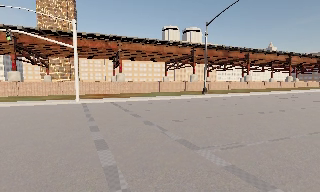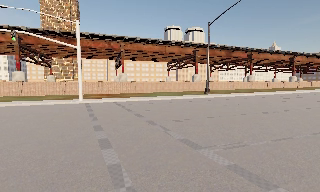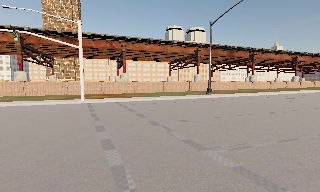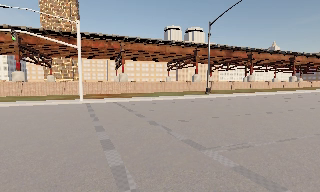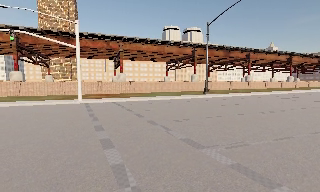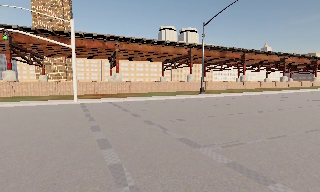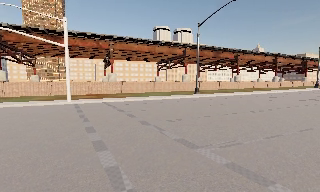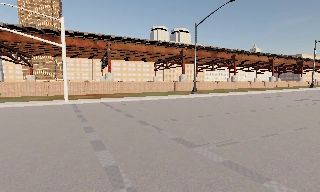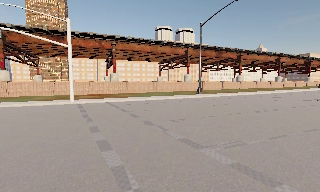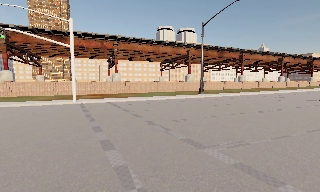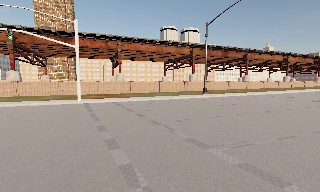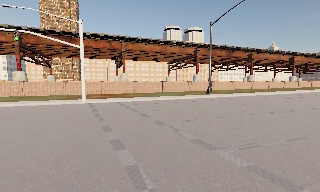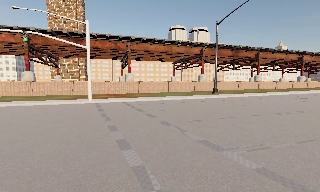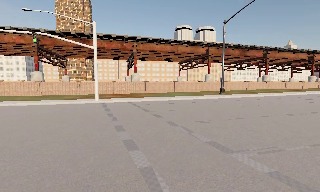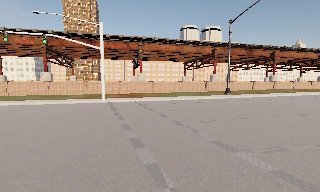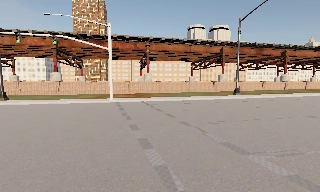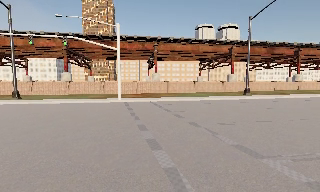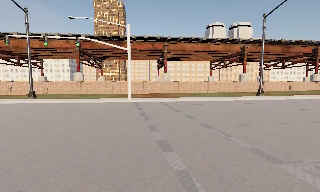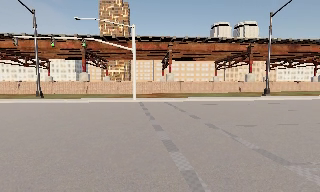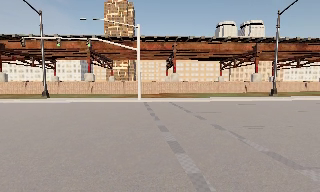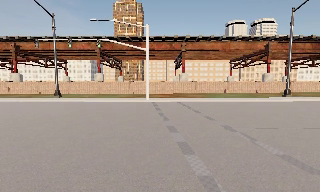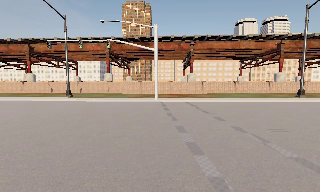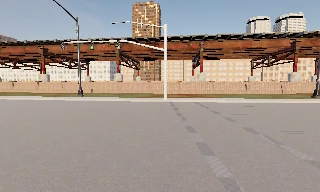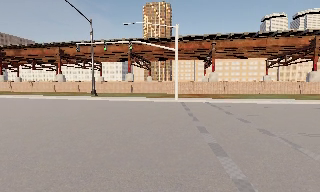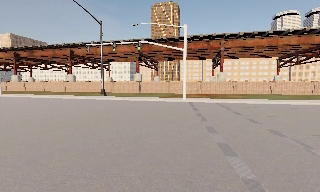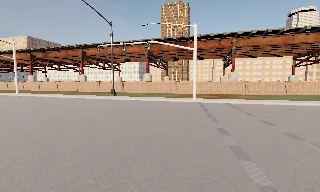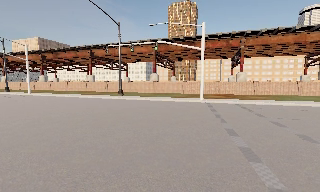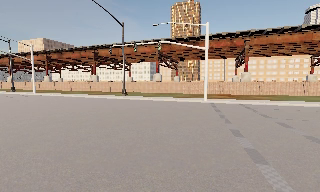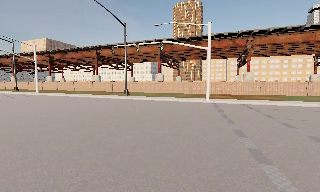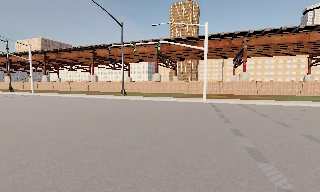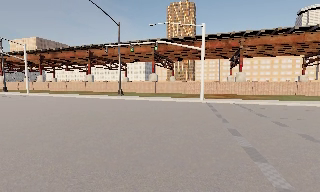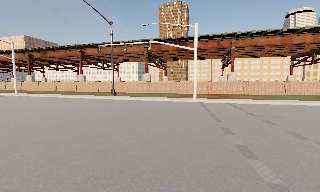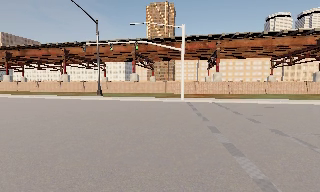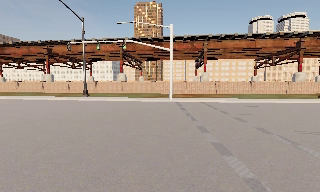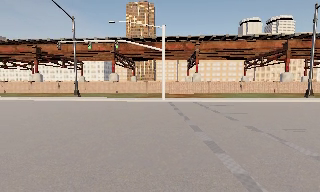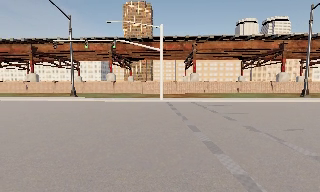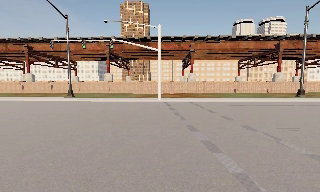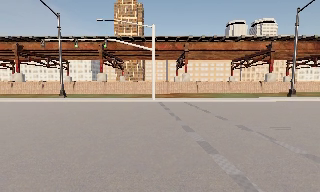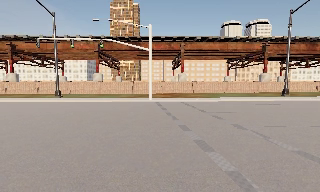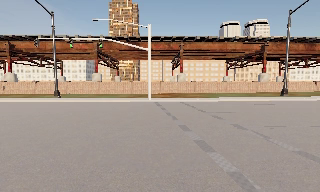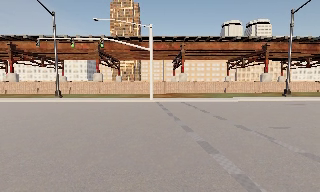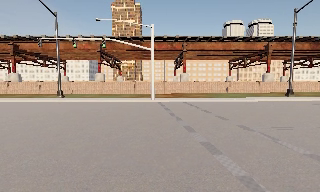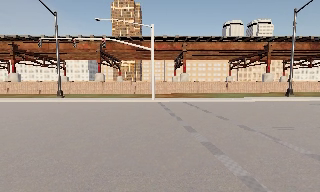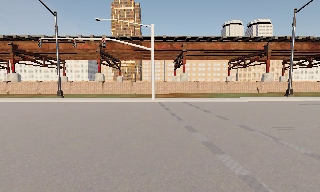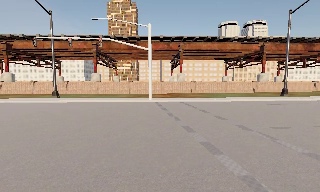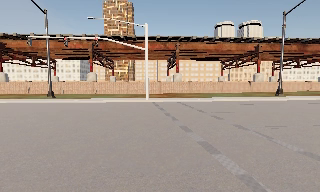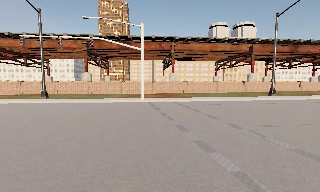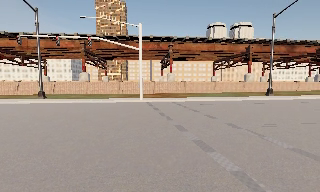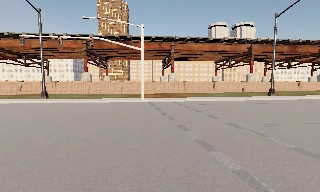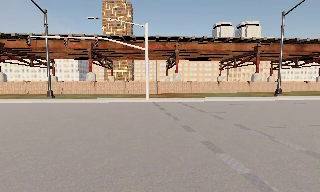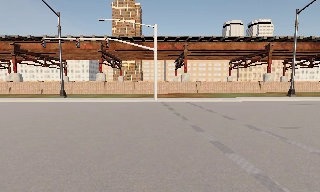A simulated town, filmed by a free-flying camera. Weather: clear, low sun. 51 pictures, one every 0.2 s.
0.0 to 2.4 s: The camera travels to its left, about 0.5 m, so close, fixed things drift to the right.
2.4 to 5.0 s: The camera swings to its left by about 35 degrees, and the scene slides to the right. It travels to its left, about 0.5 m, so close, fixed things drift to the right.
5.0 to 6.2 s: The camera shifts only a little, or ends up much as it began.
6.2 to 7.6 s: The camera swings to its right by about 15 degrees, and the scene slides to the left.
7.6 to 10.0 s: The camera shifts only a little, or ends up much as it began.
The film runs backward here.
